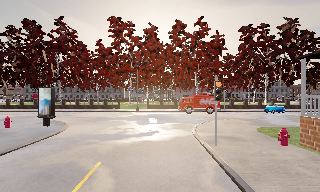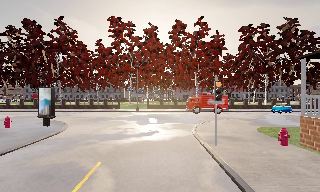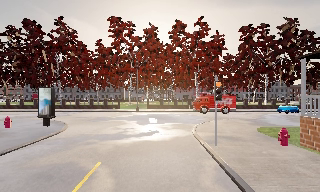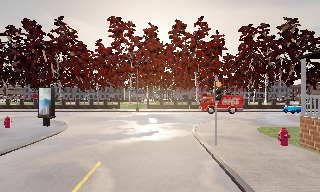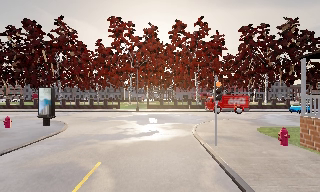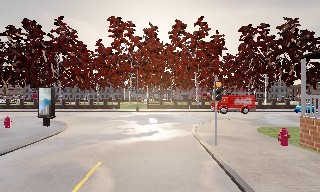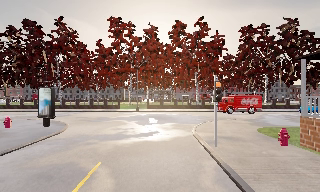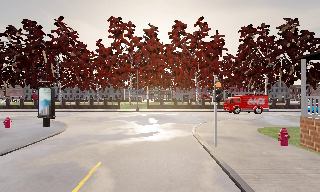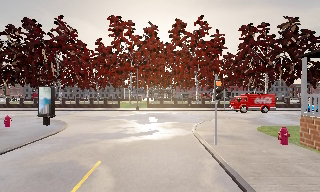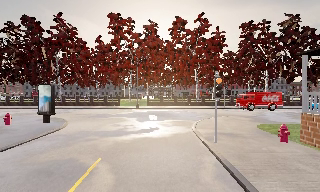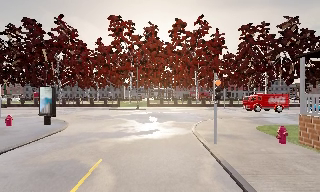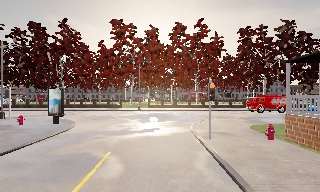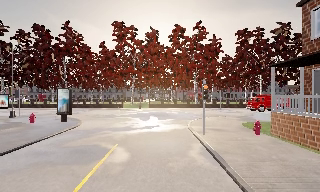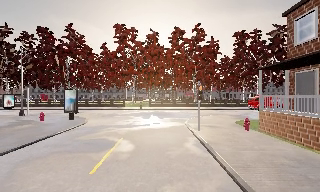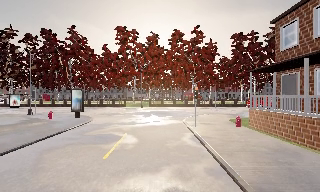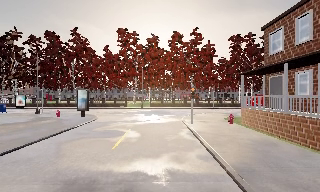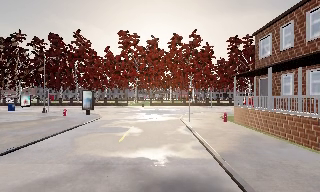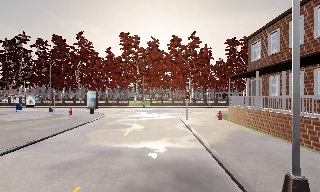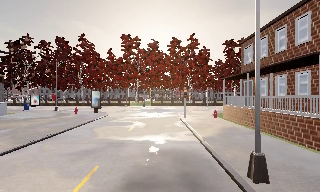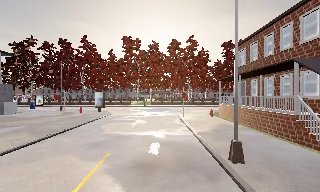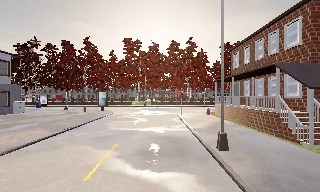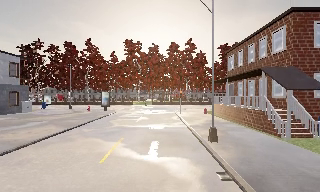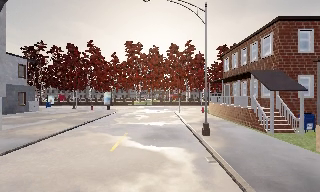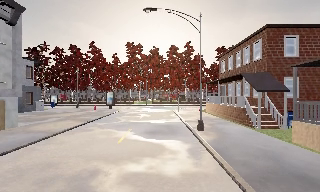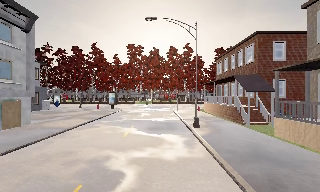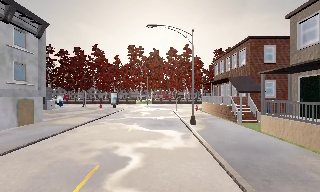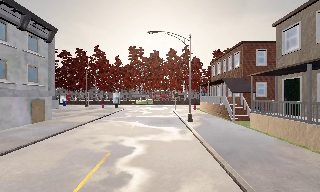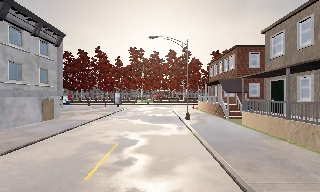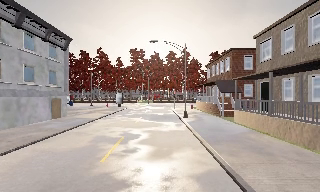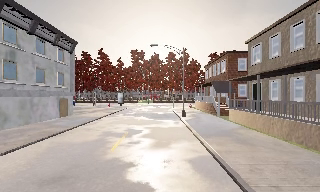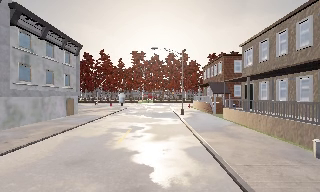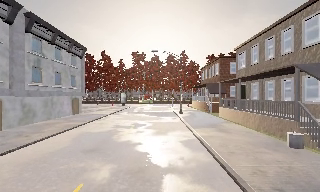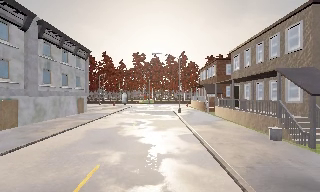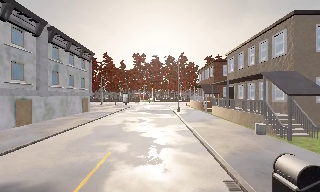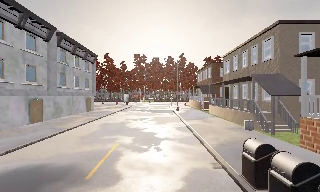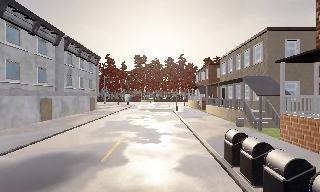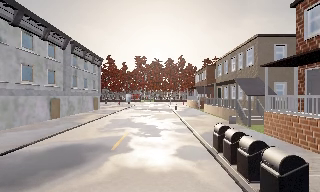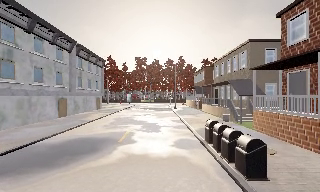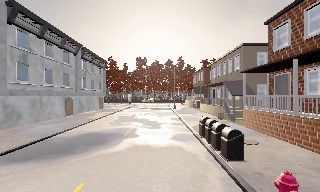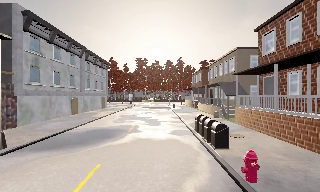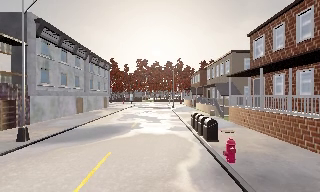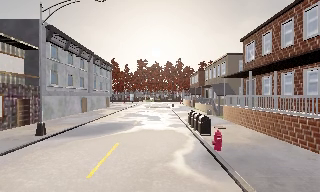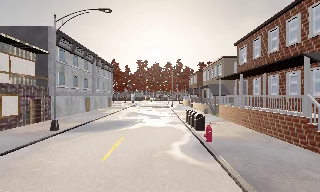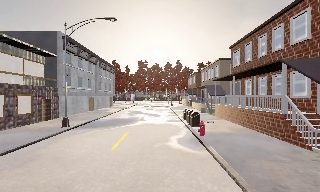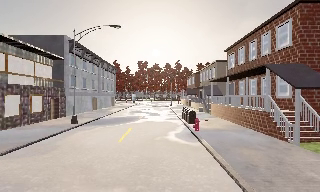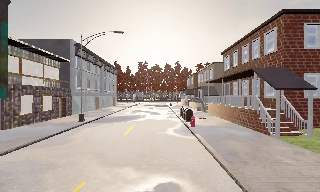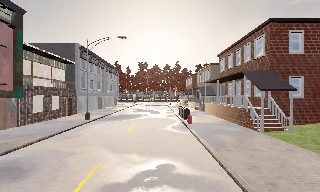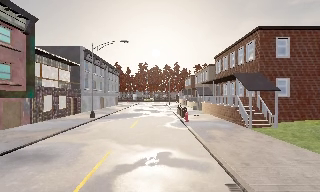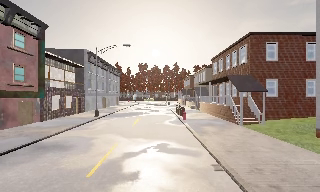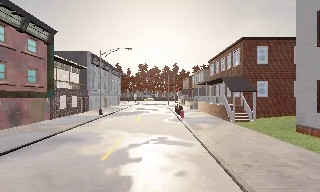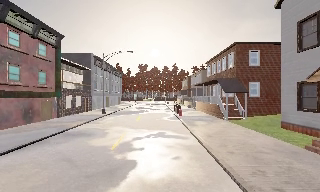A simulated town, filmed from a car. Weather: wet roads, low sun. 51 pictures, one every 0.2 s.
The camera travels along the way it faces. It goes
backward.
0.0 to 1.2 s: The camera keeps its place and its aim.
1.2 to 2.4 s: The camera travels backward, about 2 m, so what stands in front gets smaller. It gains speed.
2.4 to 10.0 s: The camera travels backward, about 45 m, so what stands in front gets smaller.
The film runs backward here.
